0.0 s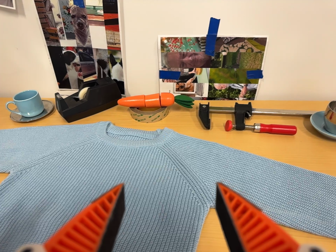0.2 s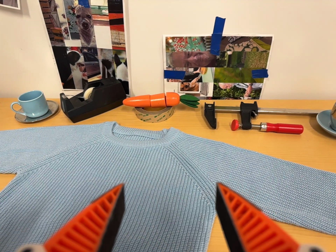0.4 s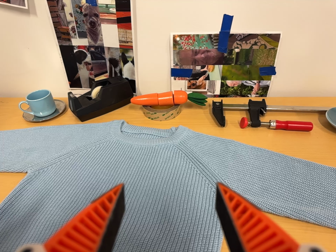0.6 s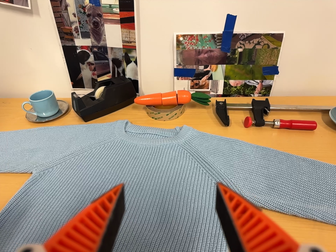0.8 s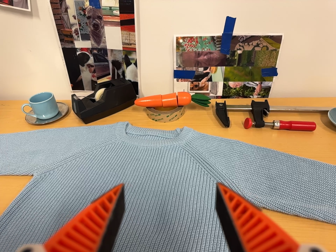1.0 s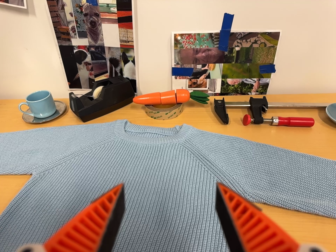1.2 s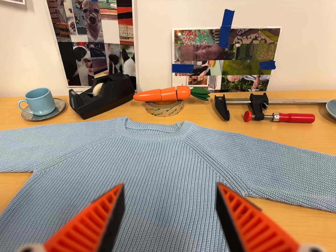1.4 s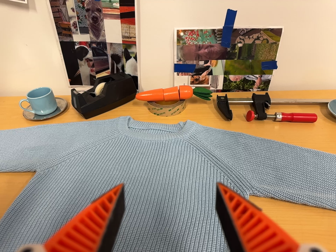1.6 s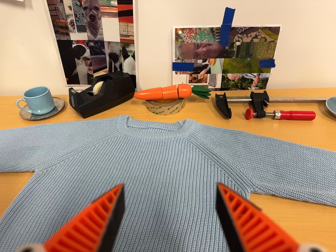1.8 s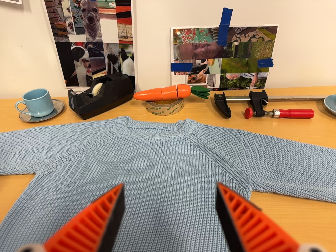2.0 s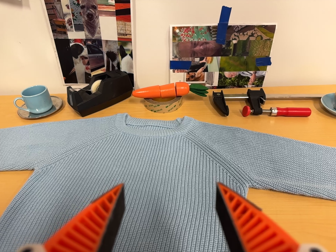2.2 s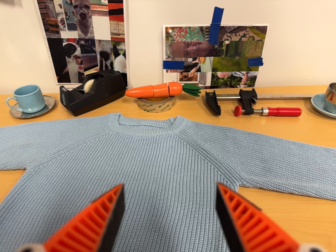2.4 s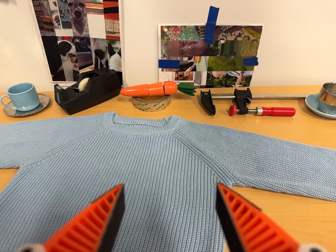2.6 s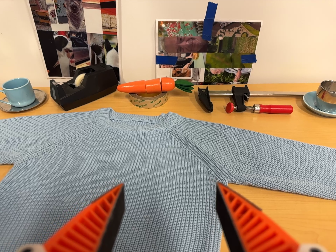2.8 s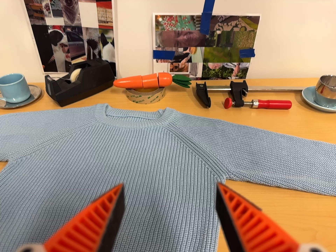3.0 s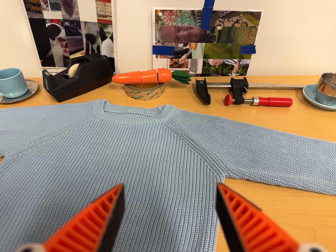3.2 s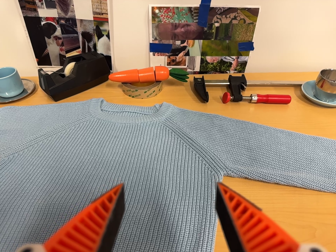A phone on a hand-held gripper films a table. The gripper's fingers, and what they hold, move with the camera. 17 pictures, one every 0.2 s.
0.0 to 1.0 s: The camera travels to its left, about 6 cm, so close, fixed things drift to the right.
1.0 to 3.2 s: The camera shifts only a little, or ends up much as it began.
The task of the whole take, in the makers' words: left arm across.
The film runs forward here.
